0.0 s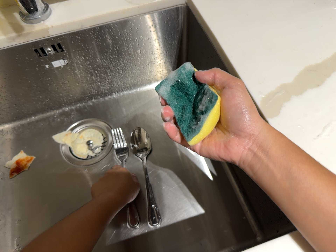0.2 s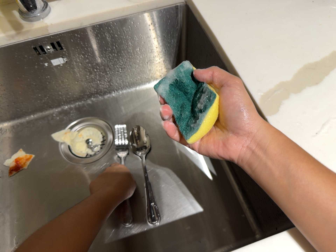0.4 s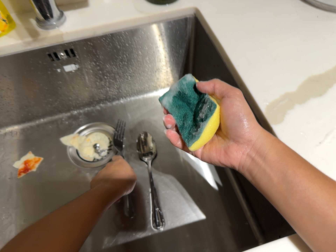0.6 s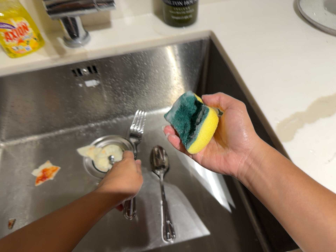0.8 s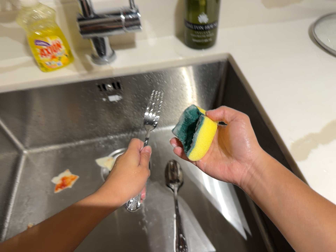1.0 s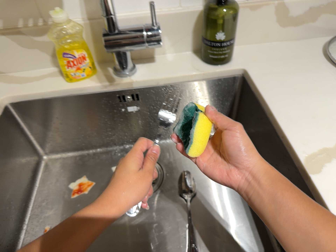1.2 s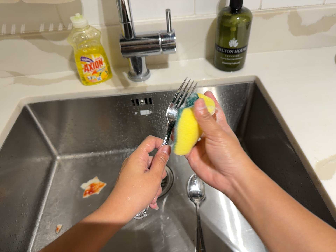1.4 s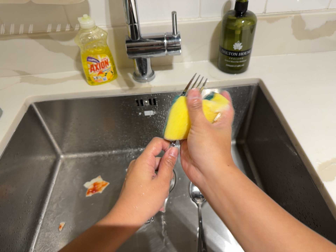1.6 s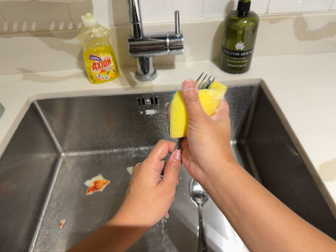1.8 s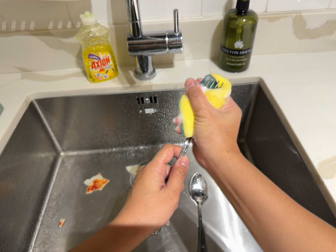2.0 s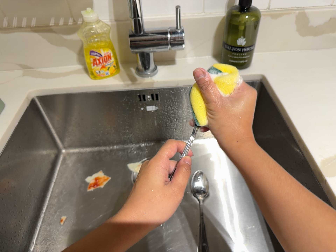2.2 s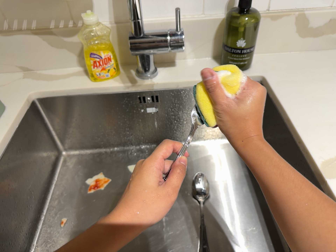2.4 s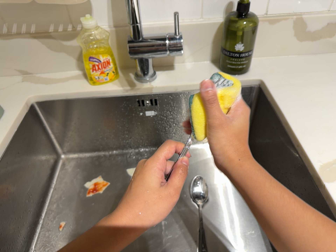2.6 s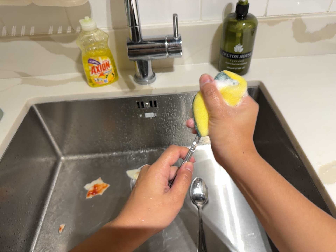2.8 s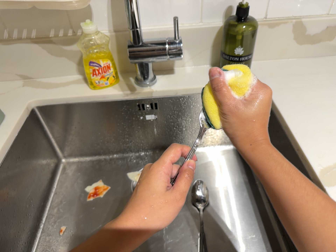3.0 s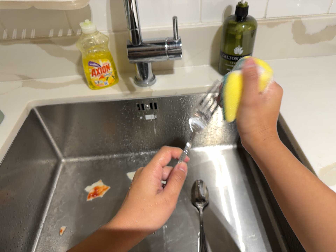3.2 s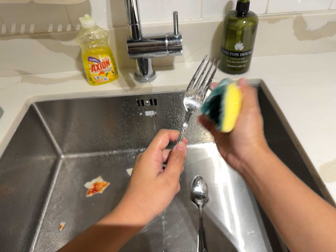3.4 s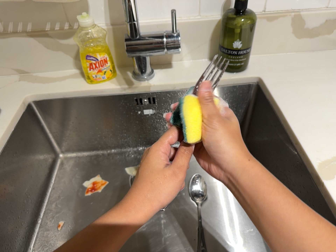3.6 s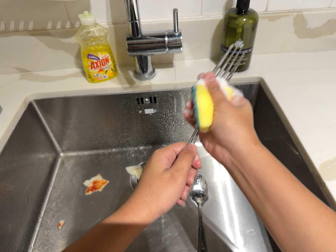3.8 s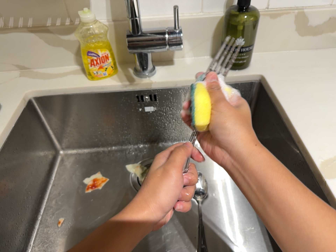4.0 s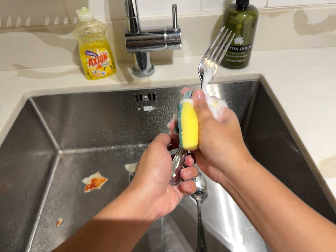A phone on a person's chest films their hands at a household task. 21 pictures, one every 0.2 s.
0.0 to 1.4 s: The camera travels backward and to its left, about 12 cm, so what stands in front gets smaller. Its aim tips toward the top of its view by about 15 degrees, and the scene shifts downward. It rolls about its line of sight by about 10 degrees, and the scene rotates clockwise.
1.4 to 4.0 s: The camera keeps its place and its aim.
The film runs forward here.
